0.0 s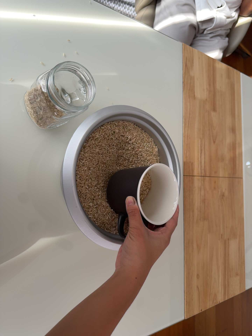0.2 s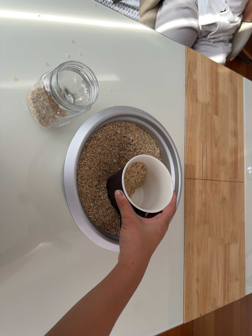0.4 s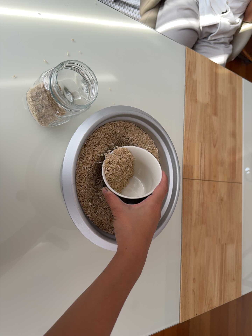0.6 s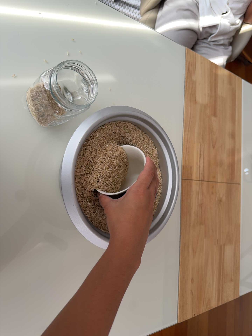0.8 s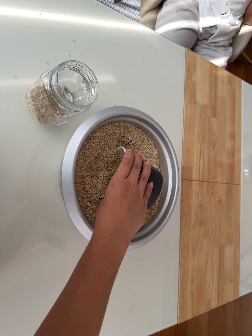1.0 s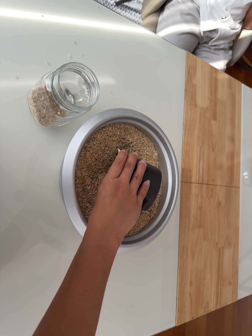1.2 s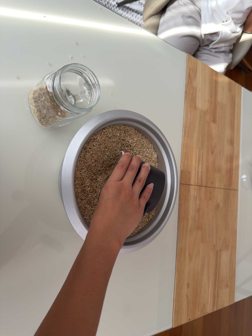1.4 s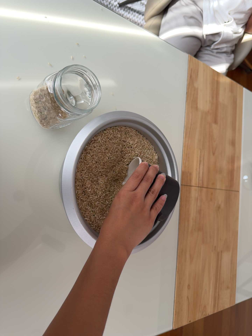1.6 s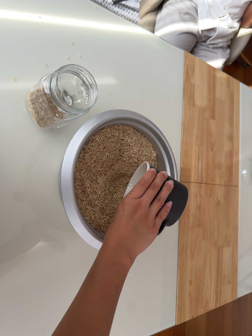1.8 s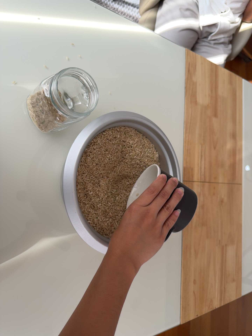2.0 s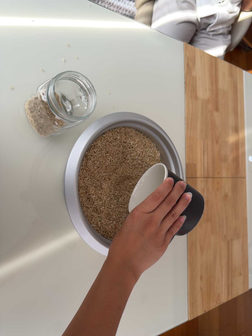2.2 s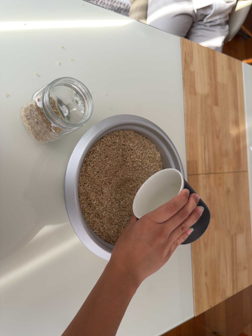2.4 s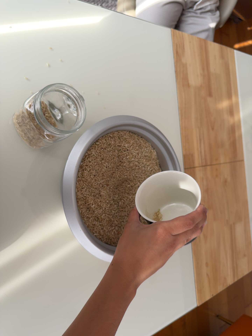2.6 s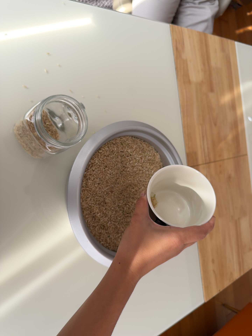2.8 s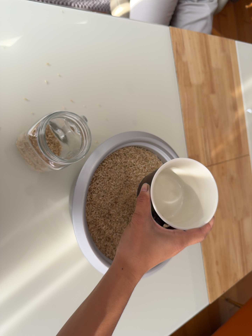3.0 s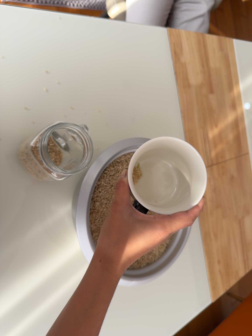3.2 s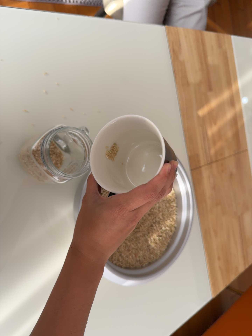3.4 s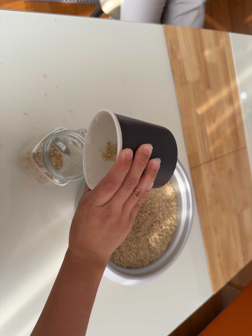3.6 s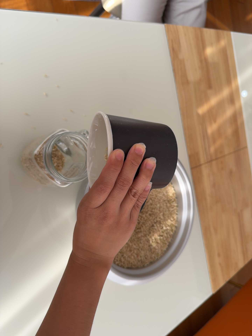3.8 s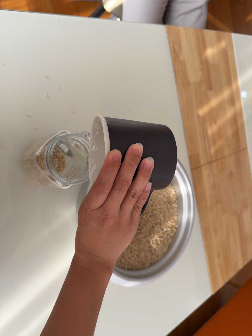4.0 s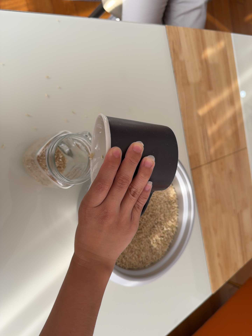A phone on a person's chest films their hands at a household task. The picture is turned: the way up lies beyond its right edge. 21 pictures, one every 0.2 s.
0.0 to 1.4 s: The camera shifts only a little, or ends up much as it began.
1.4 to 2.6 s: The camera travels toward the top of its view, about 9 cm. Its aim tips toward the bottom of its view by about 10 degrees. It rolls about its line of sight by about 15 degrees, and the scene rotates counterclockwise.
2.6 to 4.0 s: The camera travels toward the top of its view, about 7 cm.
The film runs backward here.
